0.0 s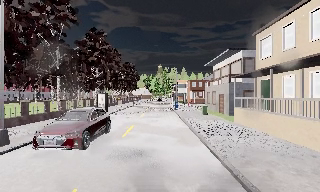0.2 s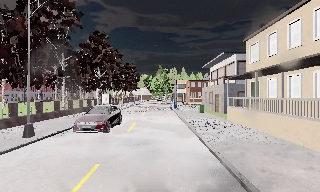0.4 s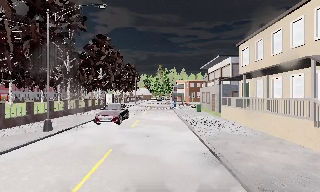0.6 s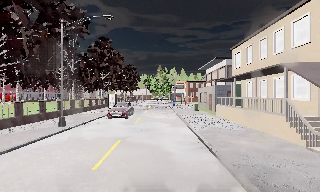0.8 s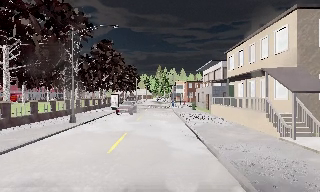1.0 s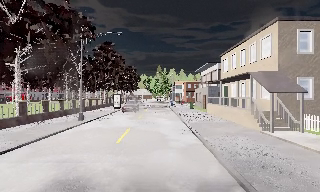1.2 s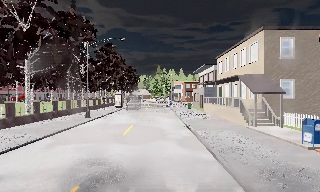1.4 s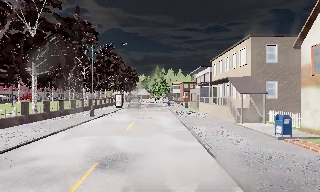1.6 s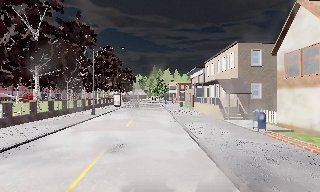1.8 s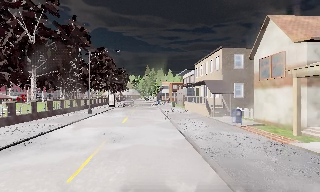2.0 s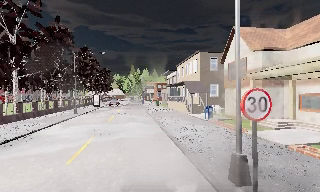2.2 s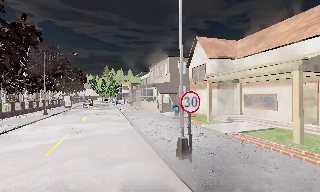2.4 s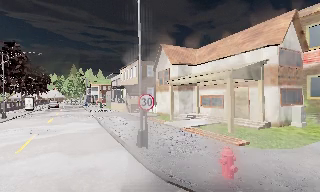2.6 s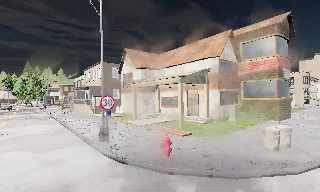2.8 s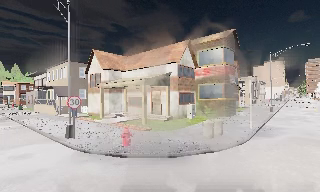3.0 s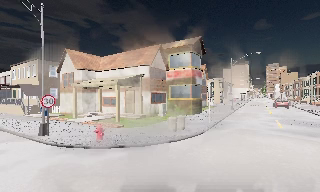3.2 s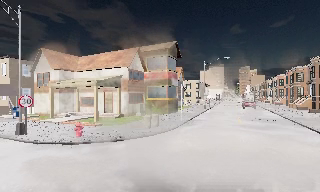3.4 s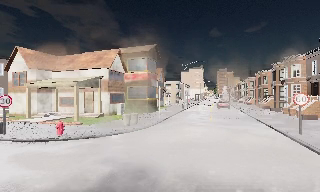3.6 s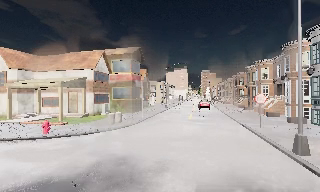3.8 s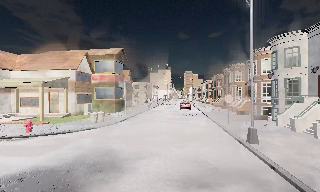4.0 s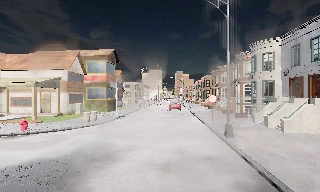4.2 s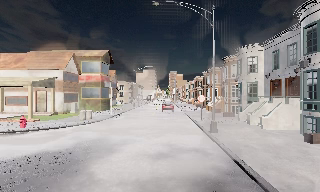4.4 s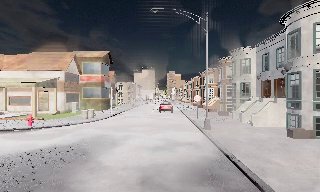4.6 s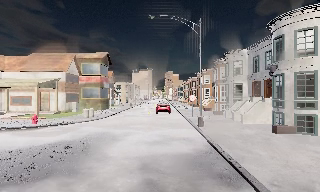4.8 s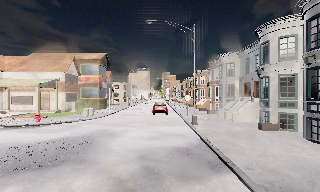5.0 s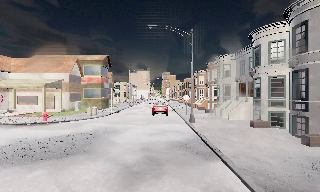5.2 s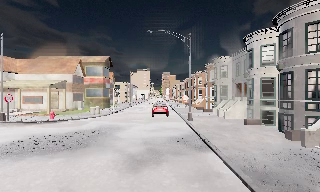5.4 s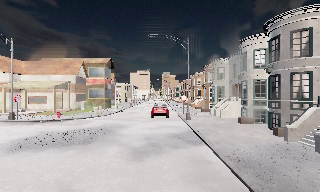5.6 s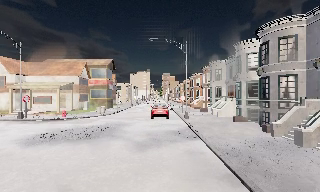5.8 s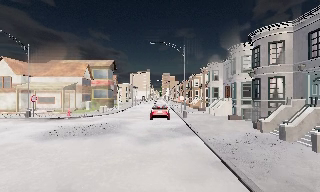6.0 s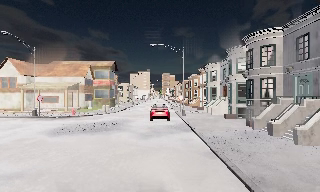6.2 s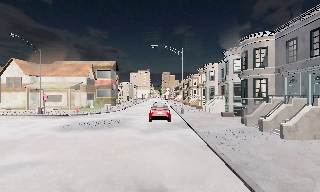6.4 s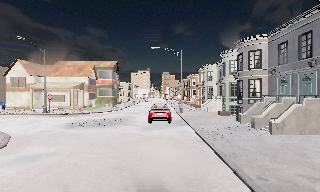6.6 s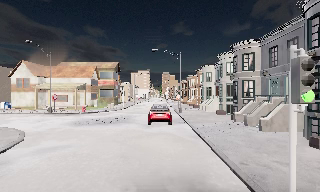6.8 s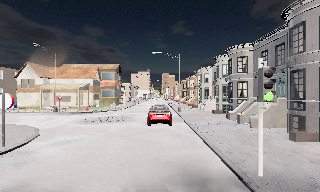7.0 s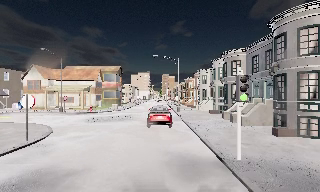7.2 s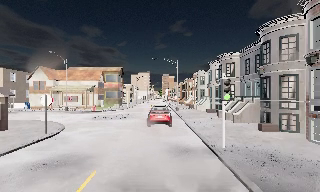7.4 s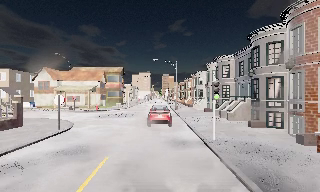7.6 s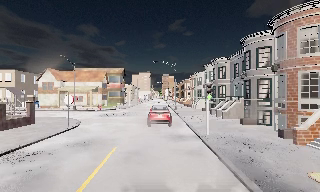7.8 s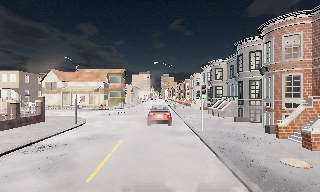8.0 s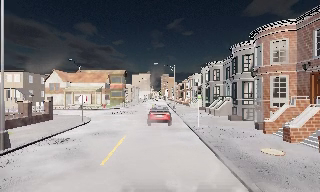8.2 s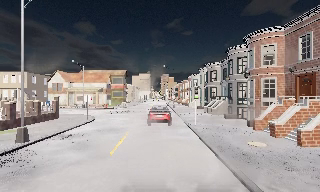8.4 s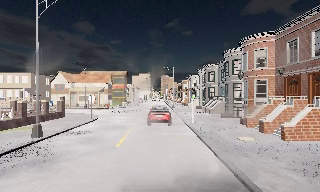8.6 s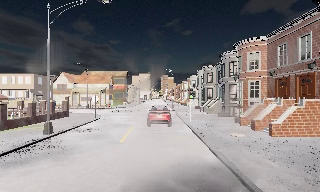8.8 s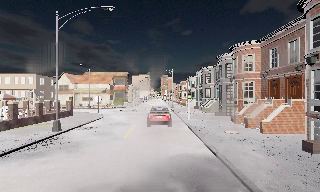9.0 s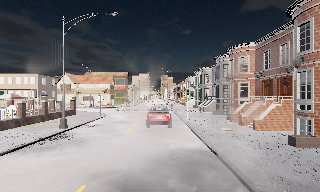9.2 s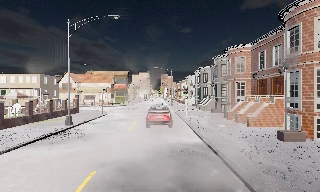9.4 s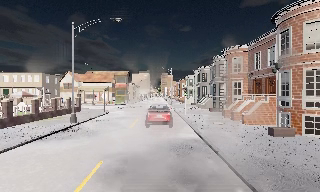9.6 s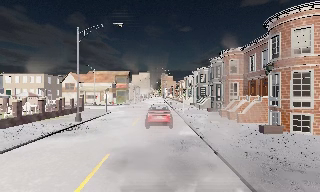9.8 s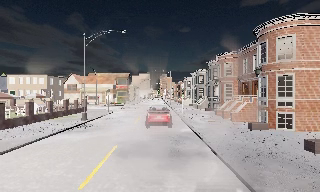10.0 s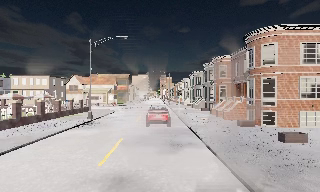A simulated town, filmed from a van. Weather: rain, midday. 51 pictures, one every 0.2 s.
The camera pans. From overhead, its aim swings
clockwise.
The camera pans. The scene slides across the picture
to the left.
0.0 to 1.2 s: The camera travels backward, about 9 m, so what stands in front gets smaller.
1.2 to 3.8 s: The camera pans to its right, which is clockwise from overhead, by about 80 degrees. It travels backward, about 17 m.
3.8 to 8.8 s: The camera travels backward, about 25 m, so what stands in front gets smaller.
8.8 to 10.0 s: The camera travels backward, about 5 m, so what stands in front gets smaller. It gains speed.
The film runs backward here.
